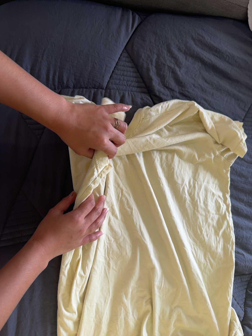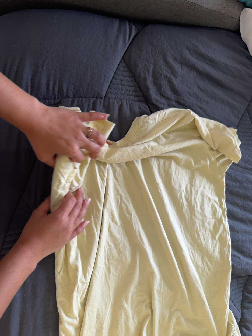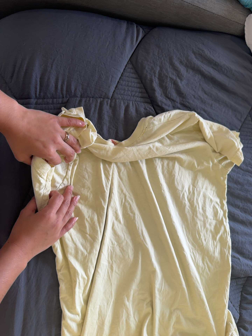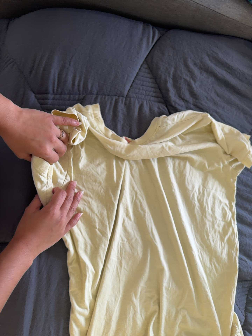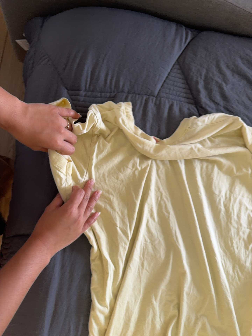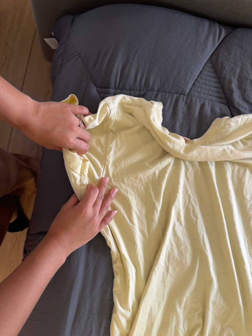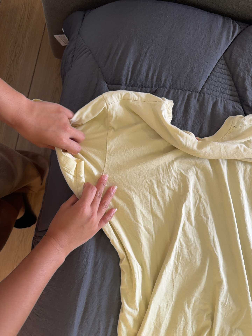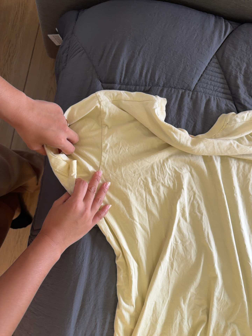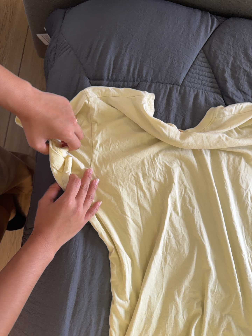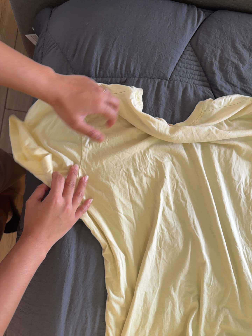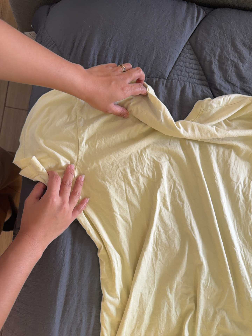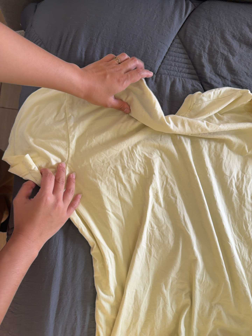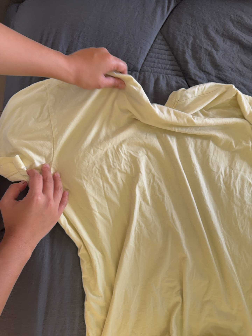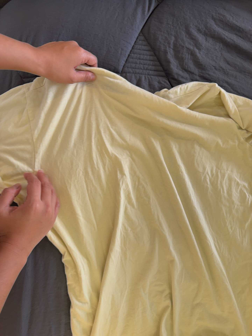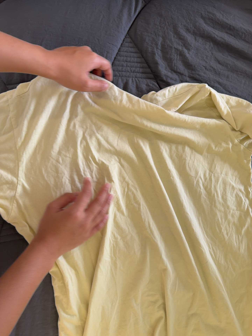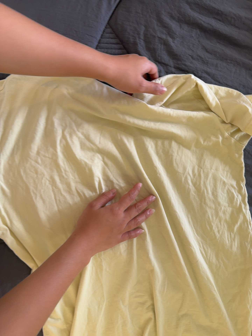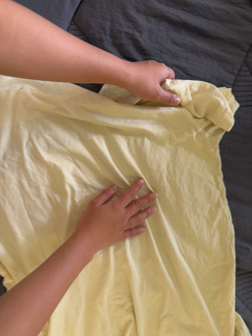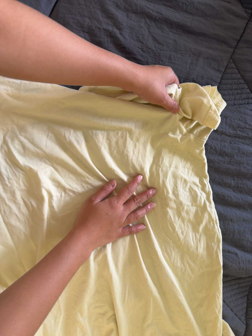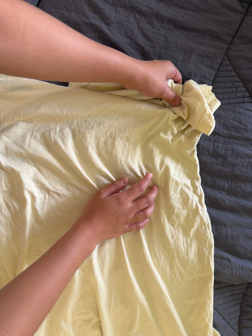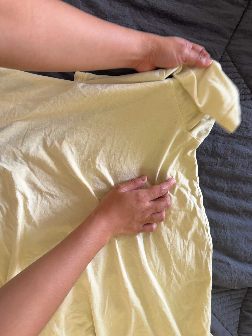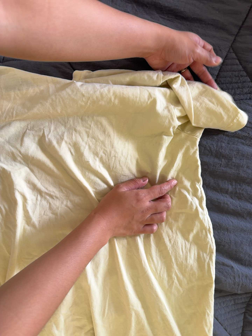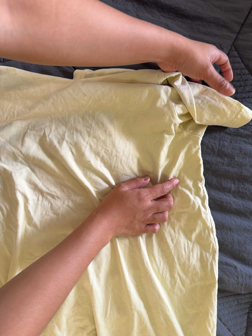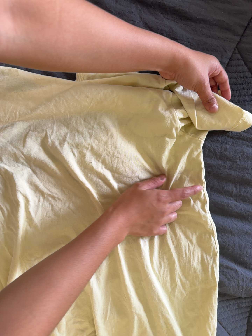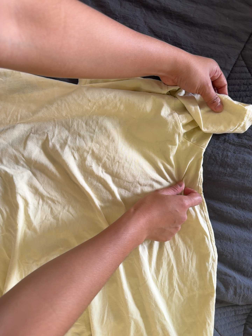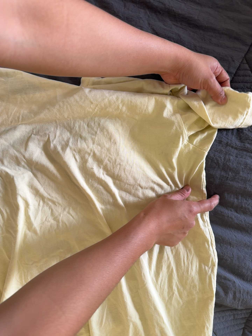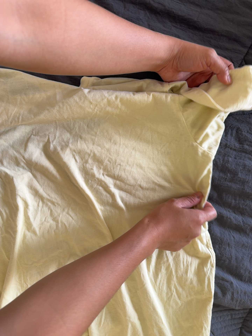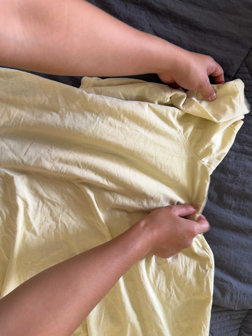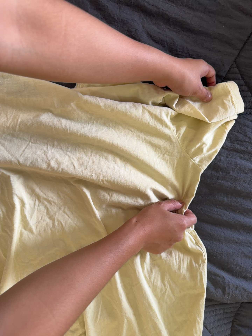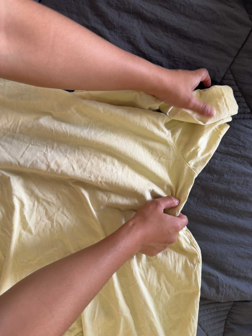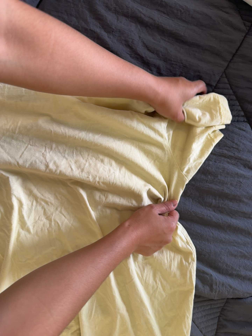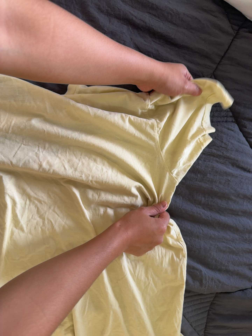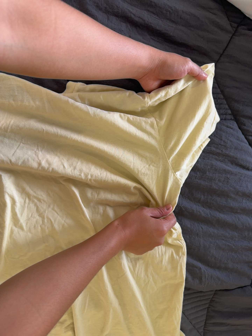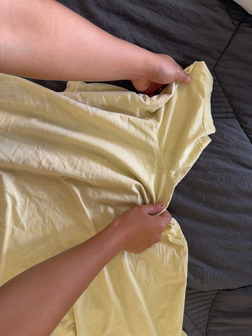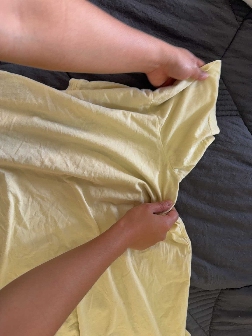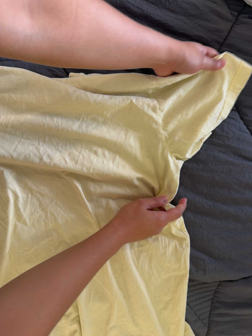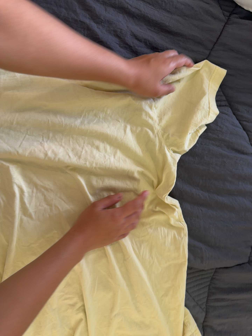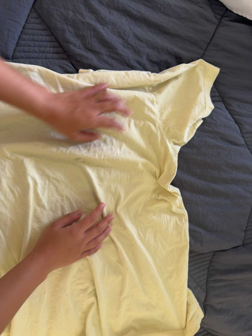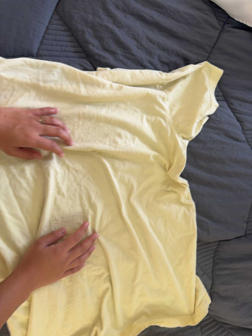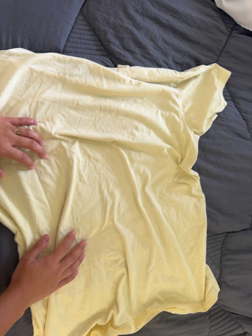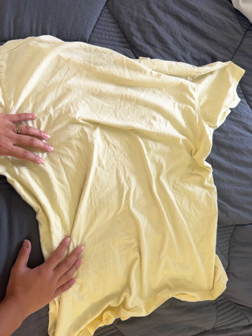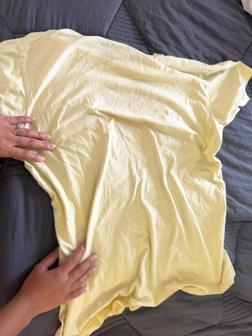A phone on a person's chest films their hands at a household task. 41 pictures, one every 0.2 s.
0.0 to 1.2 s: The camera travels to its left, about 10 cm, so close, fixed things drift to the right. It rolls about its line of sight by about 10 degrees, and the scene rotates clockwise.
1.2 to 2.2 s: The camera travels to its right, about 6 cm, so close, fixed things drift to the left.
2.2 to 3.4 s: The camera travels to its right, about 22 cm, so close, fixed things drift to the left. It rolls about its line of sight by about 10 degrees, and the scene rotates counterclockwise.
3.4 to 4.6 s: The camera travels to its right, about 7 cm.
4.6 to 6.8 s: The camera shifts only a little, or ends up much as it began.
6.8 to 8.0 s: The camera travels to its left, toward the bottom of its view and backward, about 30 cm.
The film runs forward here.
